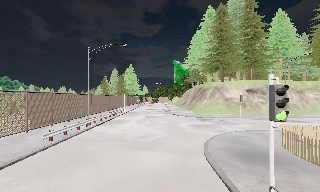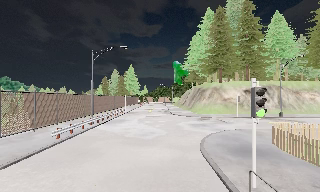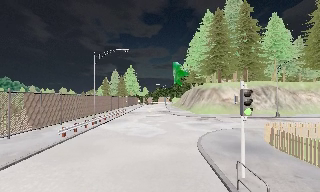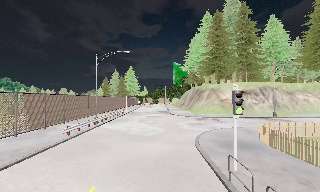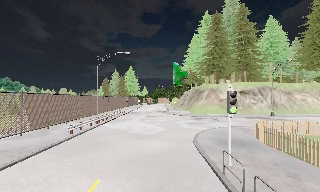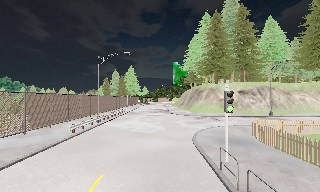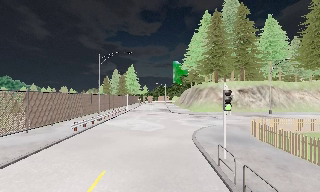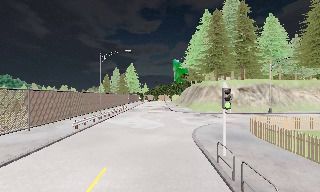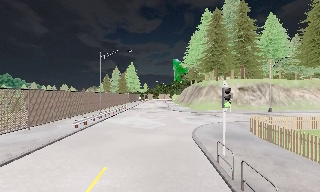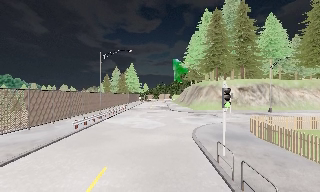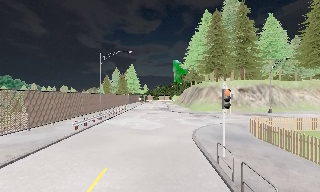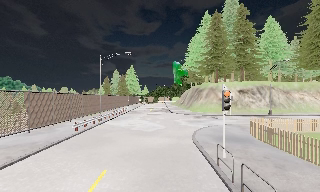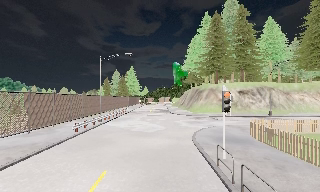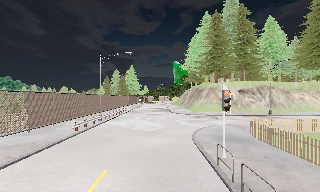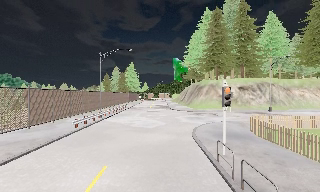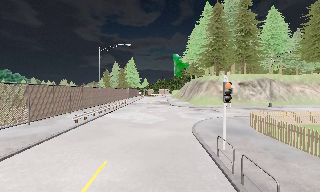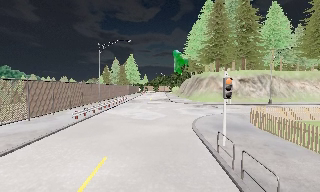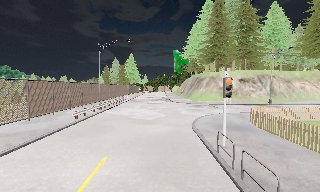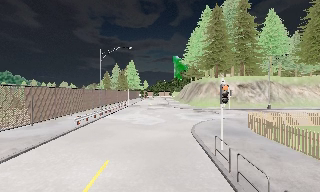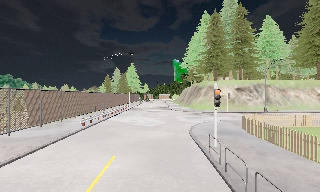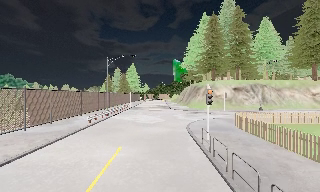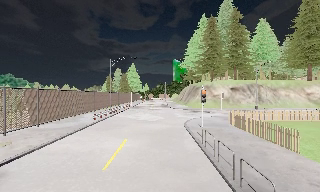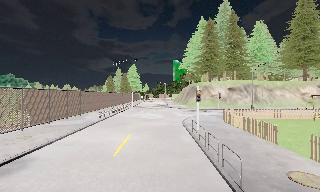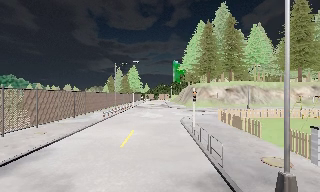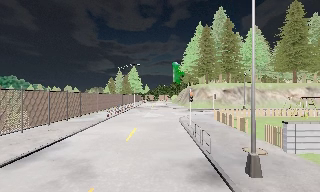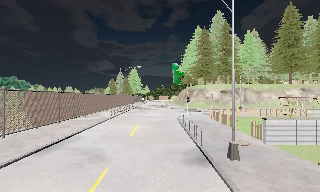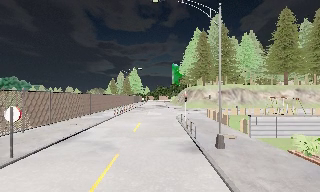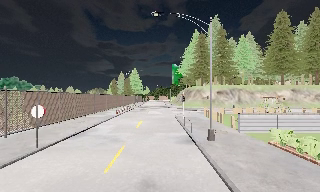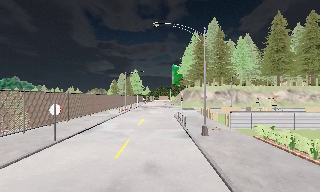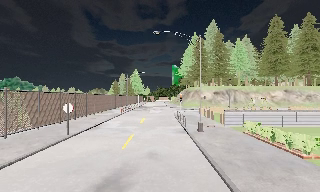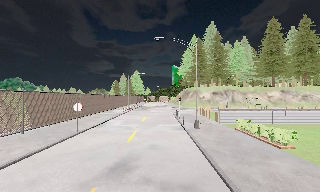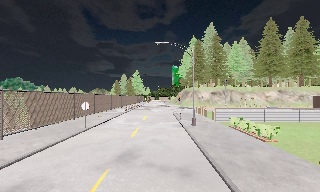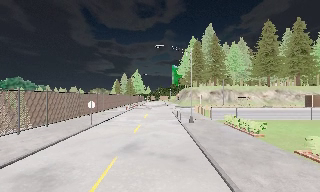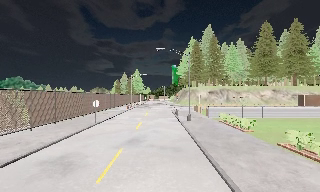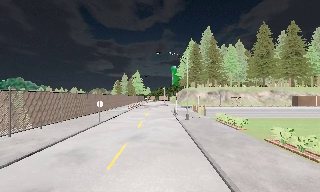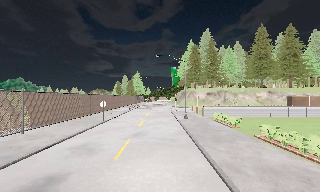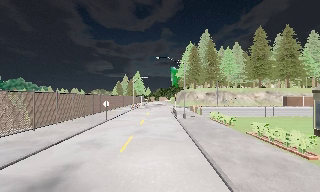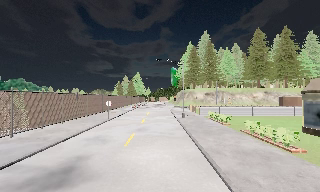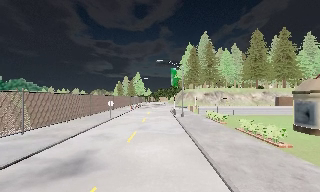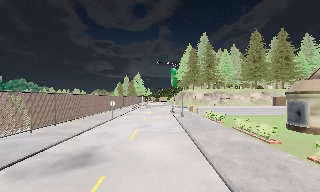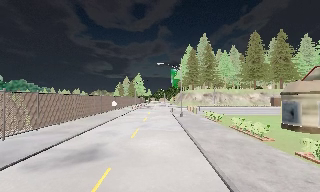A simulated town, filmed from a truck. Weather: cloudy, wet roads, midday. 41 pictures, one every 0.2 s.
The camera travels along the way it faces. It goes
backward.
0.0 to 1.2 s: The camera travels backward, about 3 m, so what stands in front gets smaller. It loses speed.
1.2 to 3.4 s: The camera shifts only a little, or ends up much as it began.
3.4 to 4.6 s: The camera travels backward, about 6 m, so what stands in front gets smaller. It gains speed.
4.6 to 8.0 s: The camera travels backward, about 19 m, so what stands in front gets smaller. It loses speed.
The film runs backward here.
